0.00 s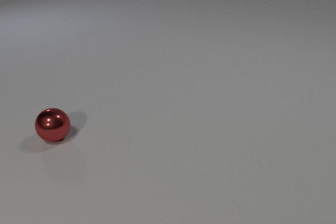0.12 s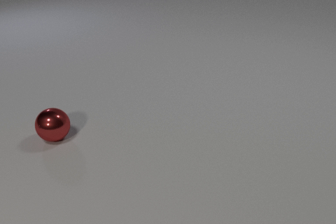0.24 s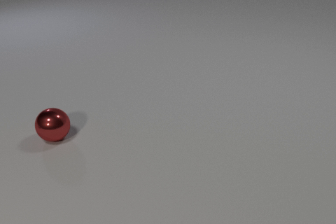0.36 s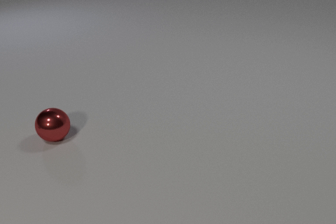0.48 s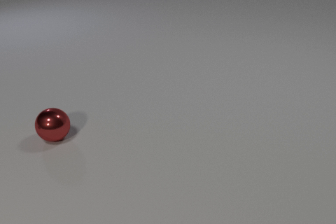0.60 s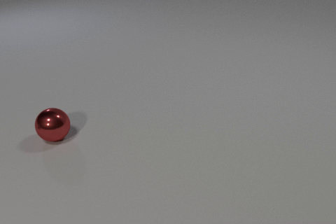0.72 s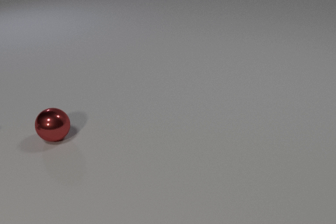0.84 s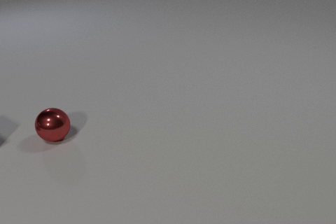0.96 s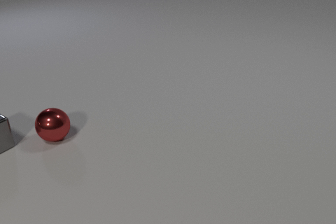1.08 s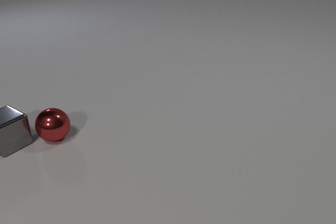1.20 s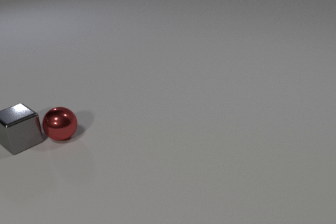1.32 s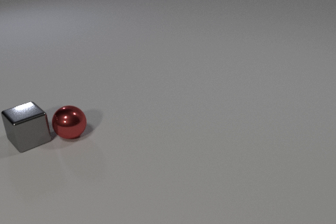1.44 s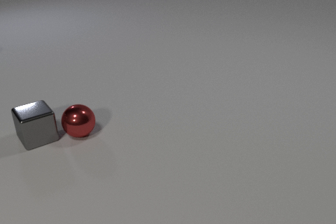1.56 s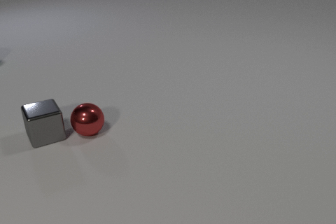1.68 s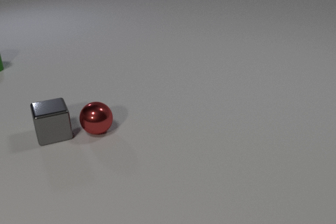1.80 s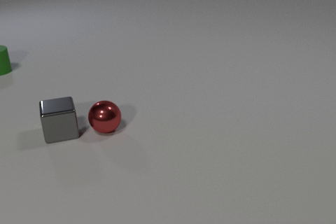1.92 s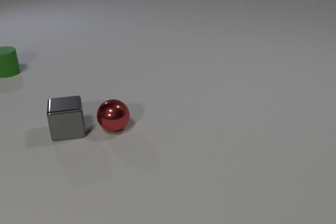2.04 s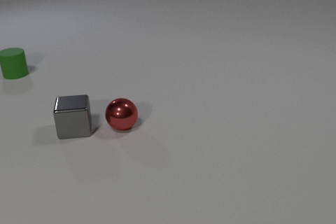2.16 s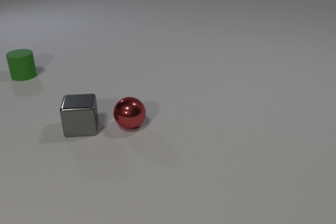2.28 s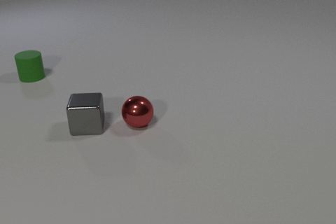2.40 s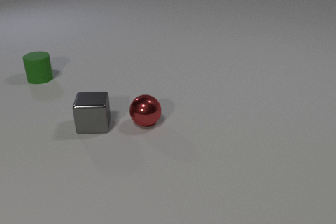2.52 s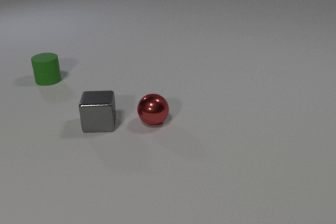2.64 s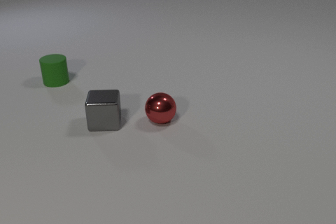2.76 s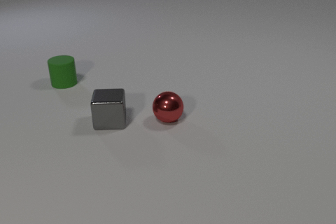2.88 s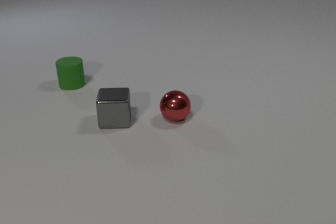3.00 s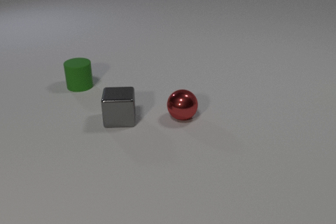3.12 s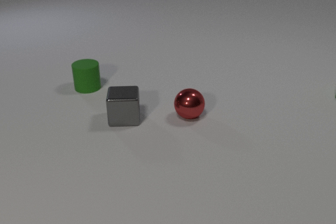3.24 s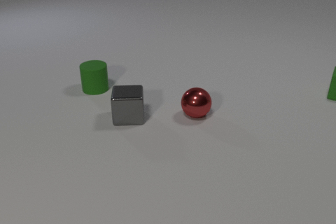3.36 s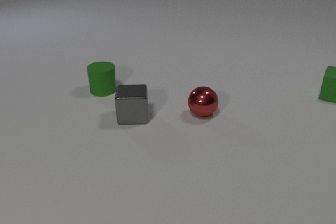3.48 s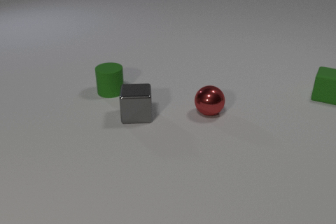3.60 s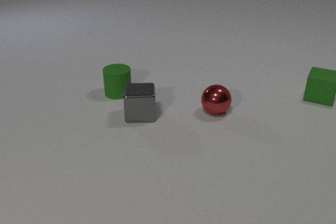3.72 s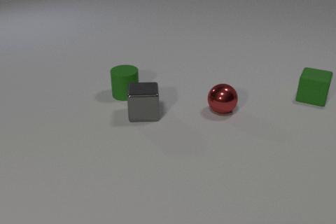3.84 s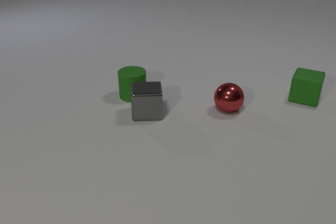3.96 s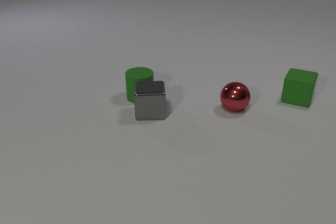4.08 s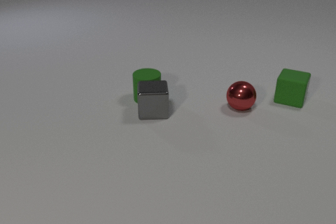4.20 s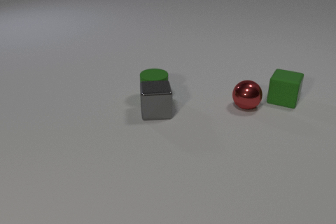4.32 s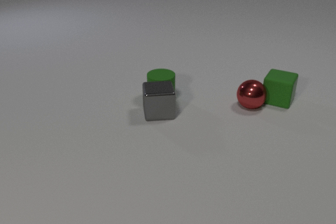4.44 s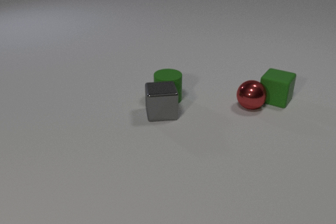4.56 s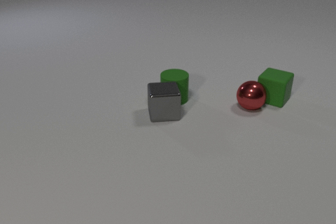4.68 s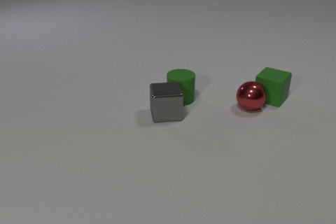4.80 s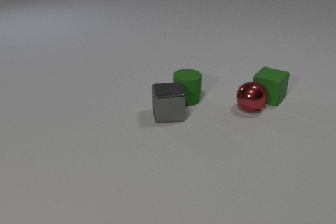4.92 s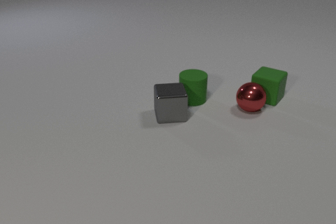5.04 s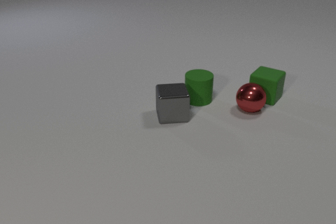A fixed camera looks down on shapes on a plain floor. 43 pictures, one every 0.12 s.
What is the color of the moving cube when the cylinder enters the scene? gray.
How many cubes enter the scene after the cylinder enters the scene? 1.
What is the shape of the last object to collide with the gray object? cylinder.
0.00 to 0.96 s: The gray metal cube comes in at the left edge, slides to the right.
0.96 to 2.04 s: The gray metal cube slides to the right, spins so that its near face slides to the left, clockwise seen from above. The red metal sphere rolls to the right. The green rubber cylinder comes in at the left edge, slides to the right and toward the camera. The gray metal cube and the red metal sphere collide.
2.04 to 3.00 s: The gray metal cube slides to the right. The red metal sphere rolls to the right. The green rubber cylinder slides to the right and toward the camera.
3.00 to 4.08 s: The gray metal cube slides to the right. The red metal sphere rolls to the right and away from the camera. The green rubber cube comes in at the right edge, slides to the left and toward the camera. The green rubber cylinder slides to the right and toward the camera. The gray metal cube and the green rubber cylinder collide.
4.08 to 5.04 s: The gray metal cube slides to the right. The red metal sphere rolls to the right. The green rubber cube slides to the left. The green rubber cylinder slides to the right. The red metal sphere and the green rubber cube collide.
